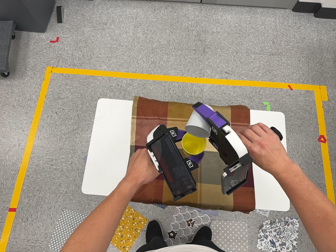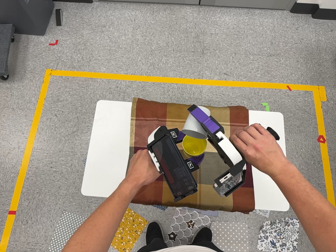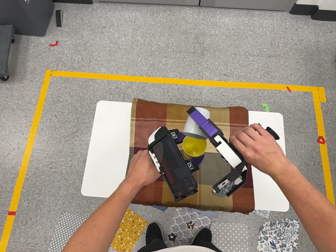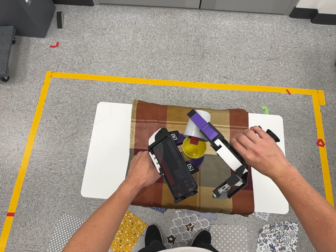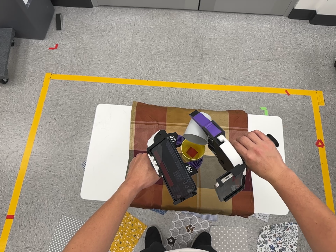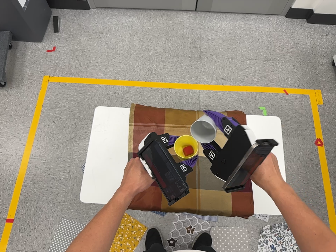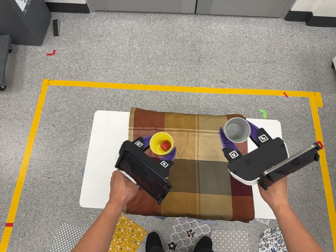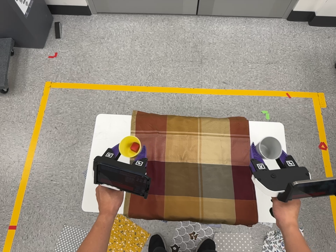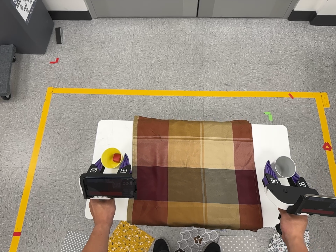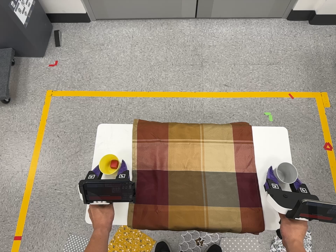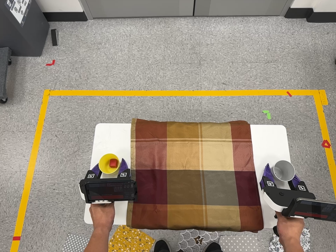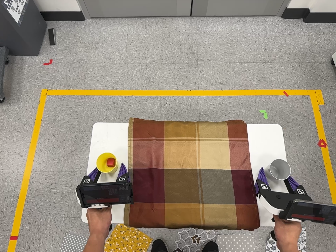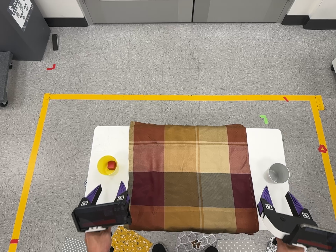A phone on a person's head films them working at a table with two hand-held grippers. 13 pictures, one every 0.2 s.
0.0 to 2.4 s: The camera travels toward the top of its view, about 5 cm, so close, fixed things drift downward.
The film runs forward here.
